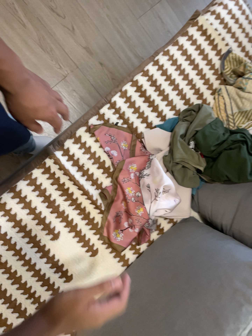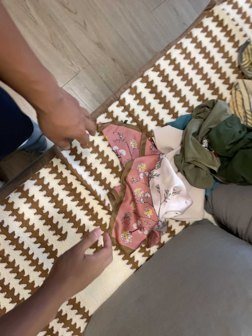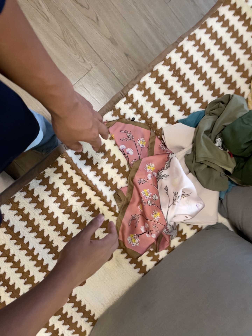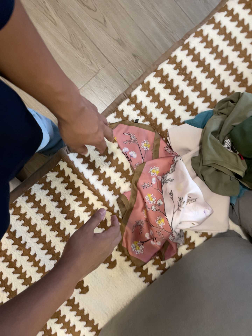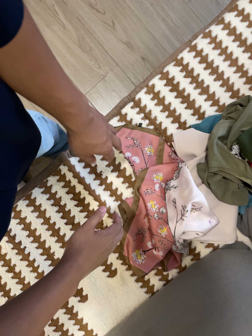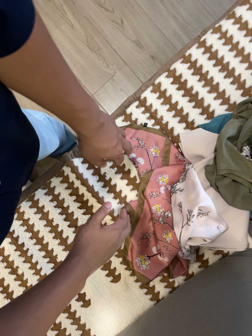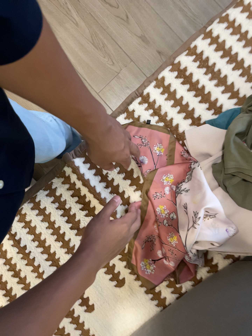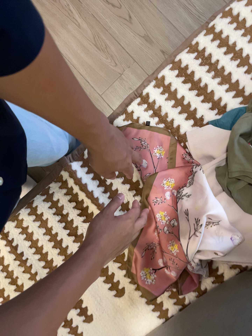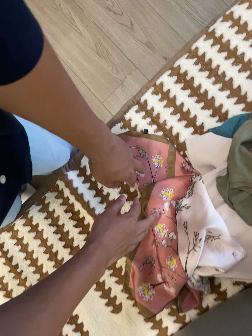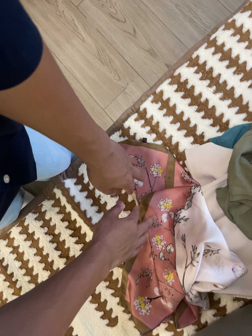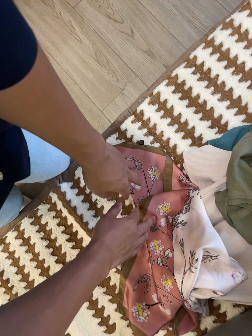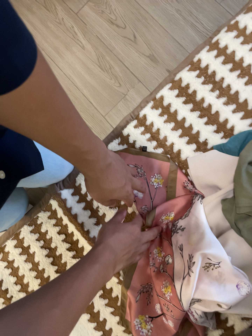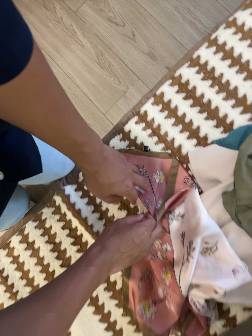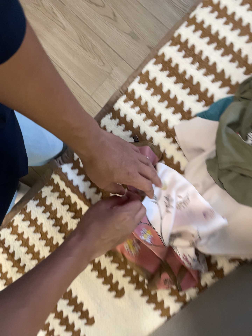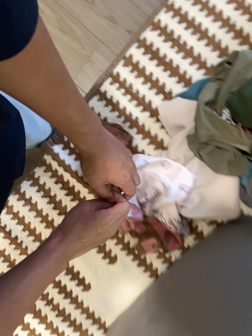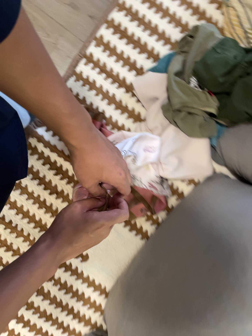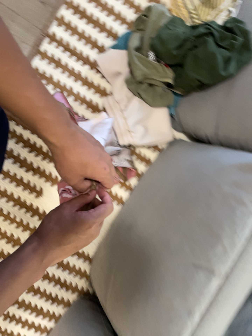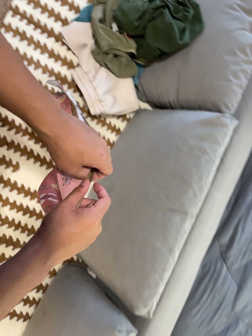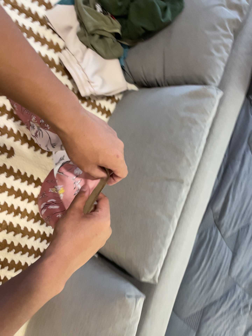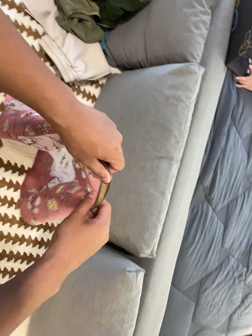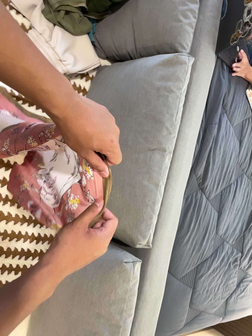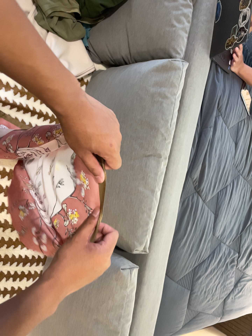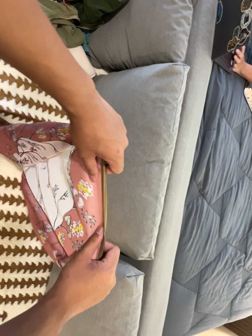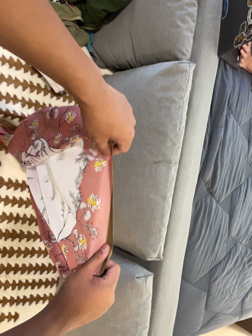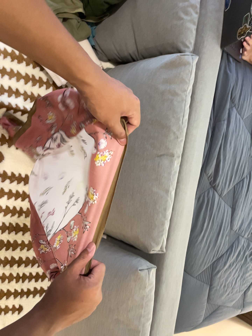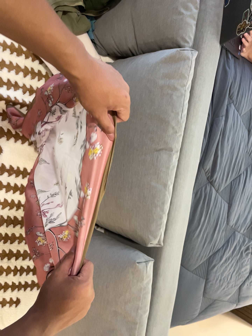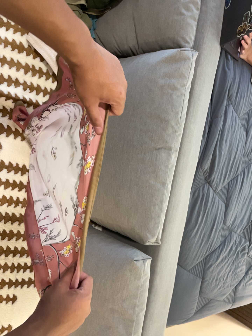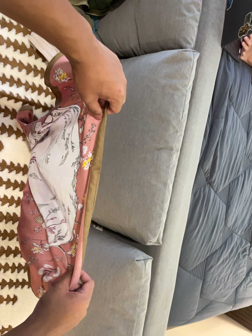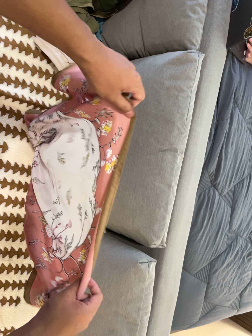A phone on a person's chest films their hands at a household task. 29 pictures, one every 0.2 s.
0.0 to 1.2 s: The camera pans to its left by about 25 degrees. It travels to its right and forward, about 30 cm.
1.2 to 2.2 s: The camera travels forward and to its right, about 14 cm, so what stands in front looms larger.
2.2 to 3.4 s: The camera pans to its right by about 35 degrees. It travels backward, toward the bottom of its view and to its left, about 50 cm. Its aim tips toward the bottom of its view by about 10 degrees, and the scene shifts upward. It rolls about its line of sight by about 25 degrees, and the scene rotates counterclockwise.
3.4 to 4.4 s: The camera rolls about its line of sight by about 15 degrees, and the scene rotates counterclockwise.
4.4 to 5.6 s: The camera shifts only a little, or ends up much as it began.
The film runs forward here.
